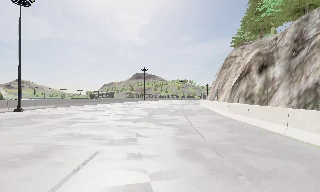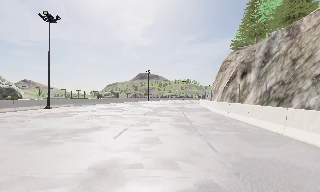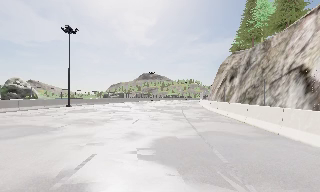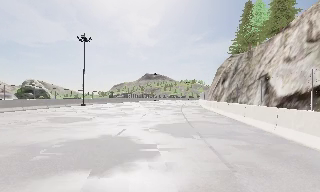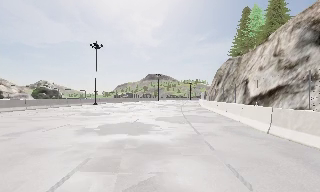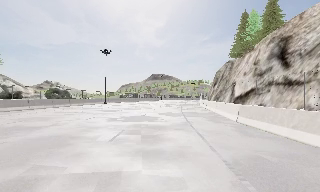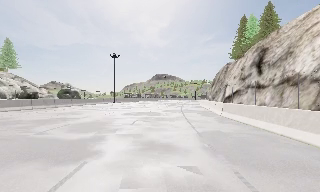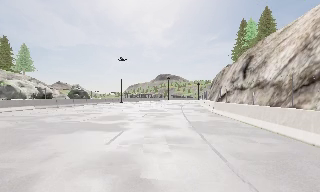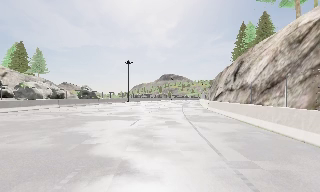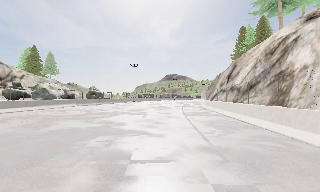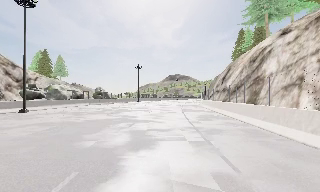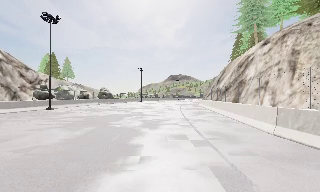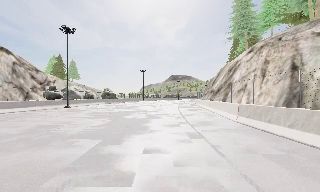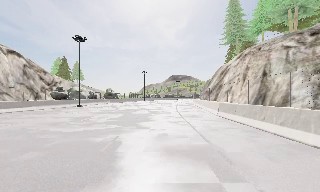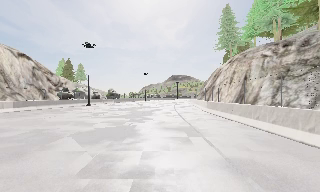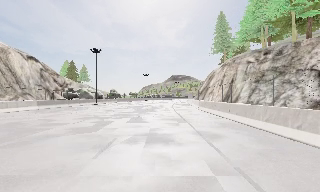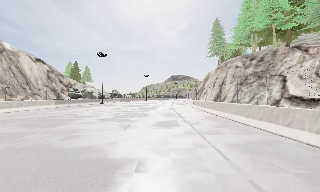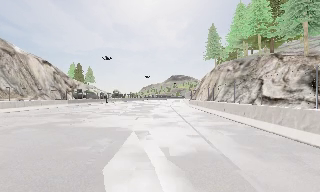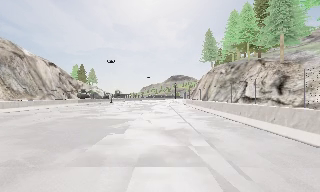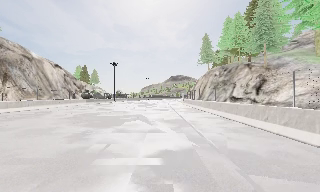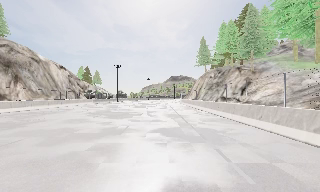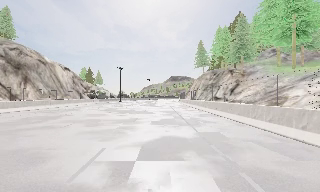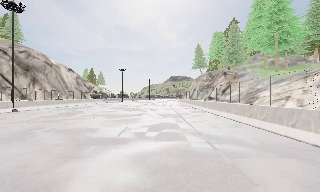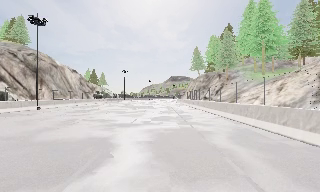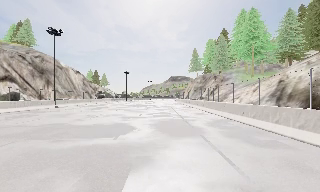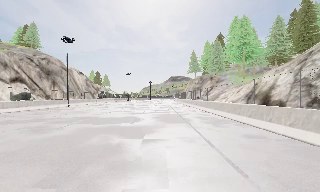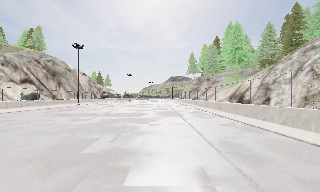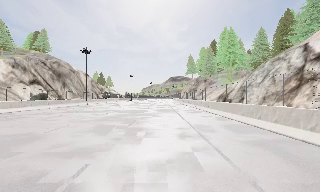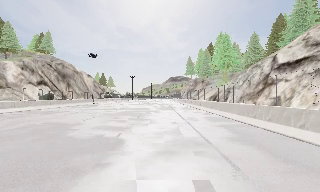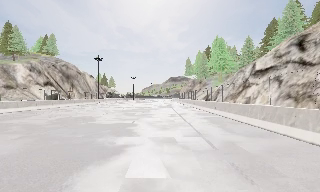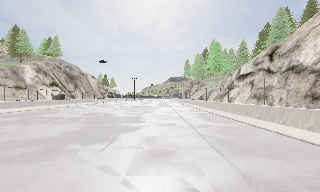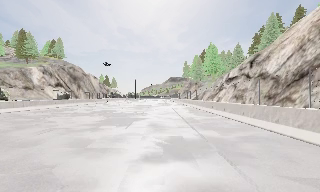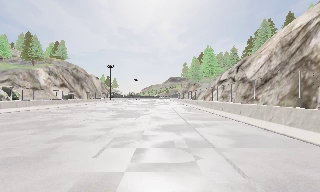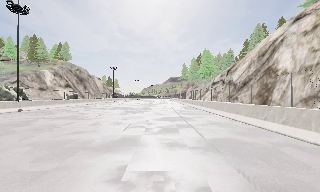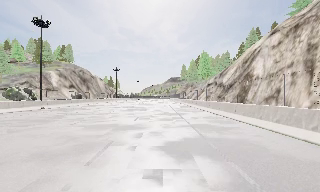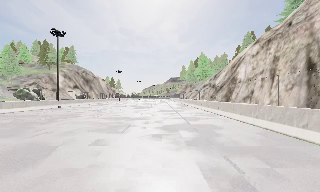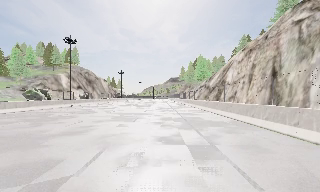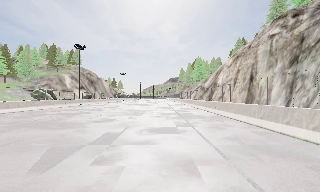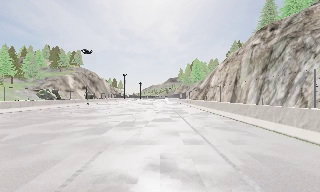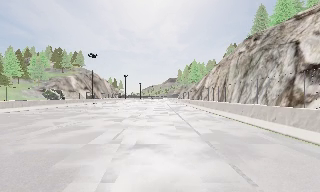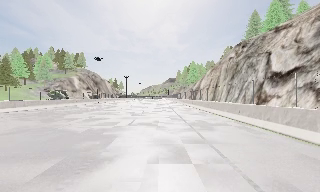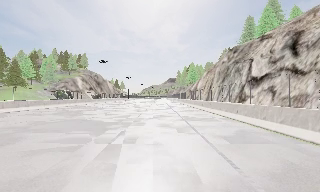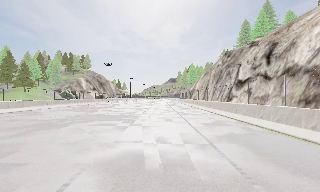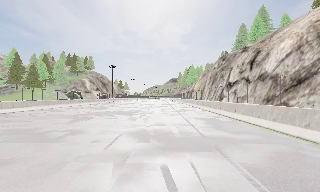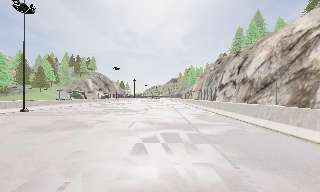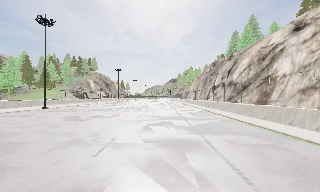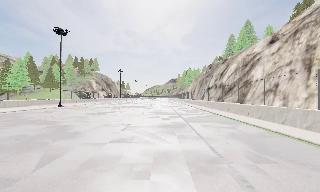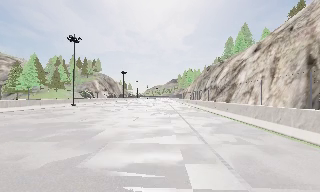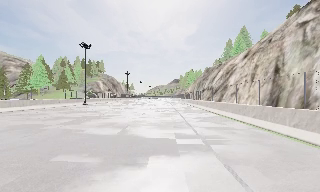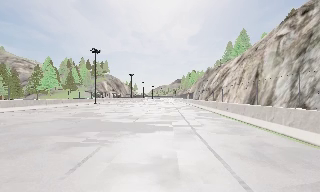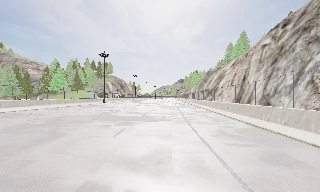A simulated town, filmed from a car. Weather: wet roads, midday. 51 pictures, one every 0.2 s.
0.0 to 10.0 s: The camera swings to its left by about 15 degrees, and the scene slides to the right. It travels backward, about 170 m, so what stands in front gets smaller.
The film runs backward here.
